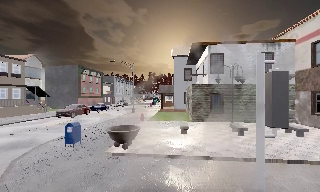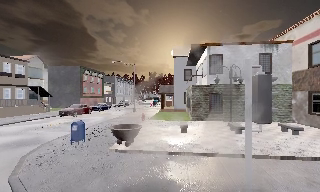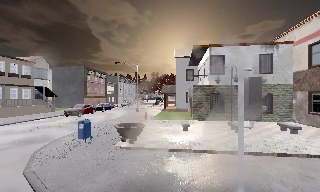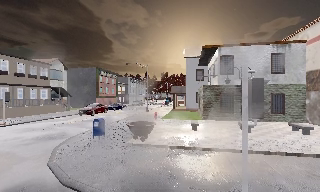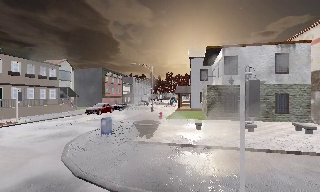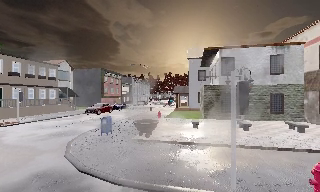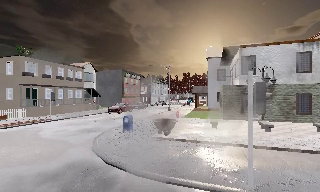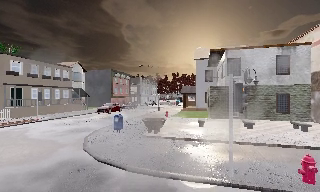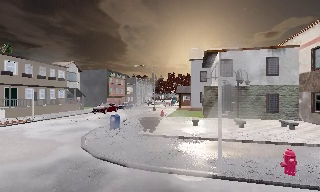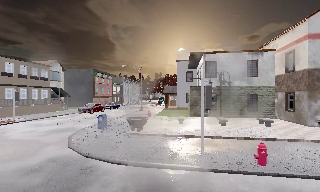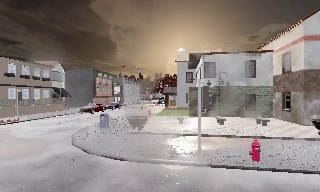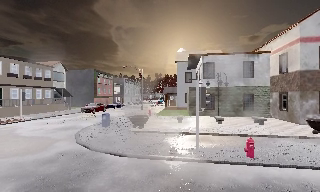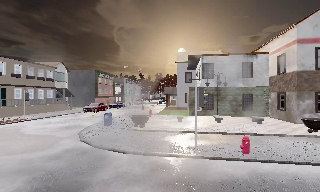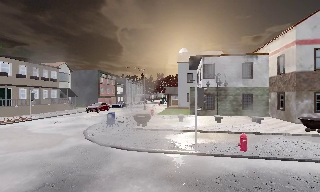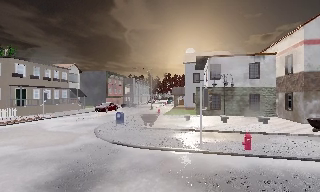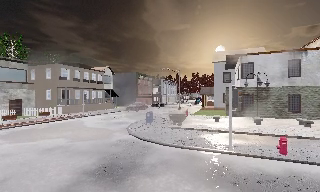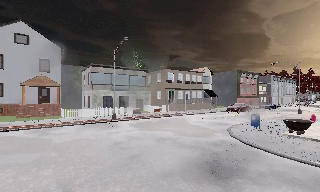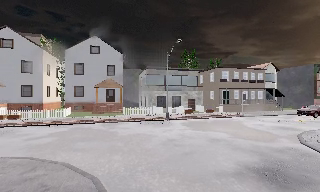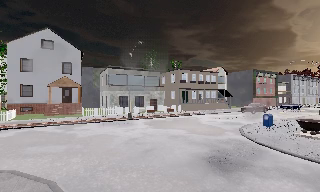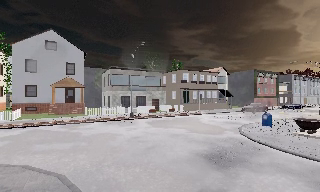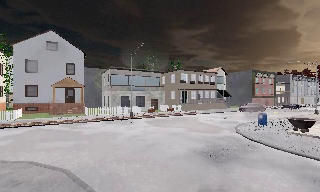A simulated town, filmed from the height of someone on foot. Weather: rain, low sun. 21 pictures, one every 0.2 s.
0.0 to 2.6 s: The camera travels backward, about 5 m, so what stands in front gets smaller.
2.6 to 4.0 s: The camera pans to its left, which is counterclockwise from overhead, by about 50 degrees. It travels backward, about 2.5 m.
The film runs backward here.
